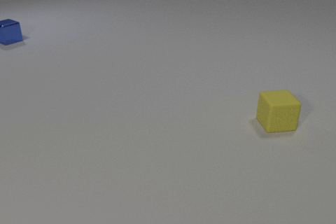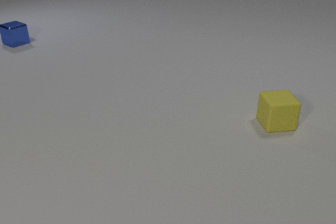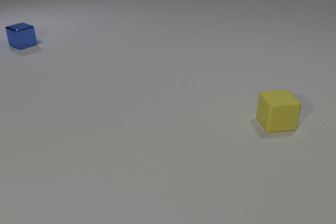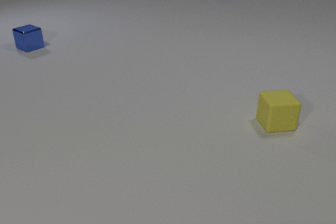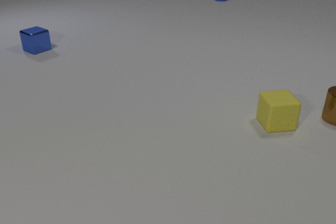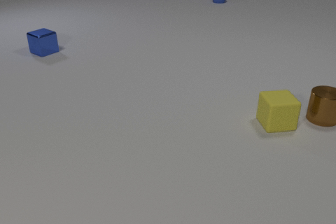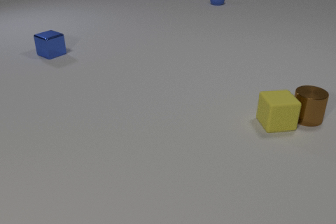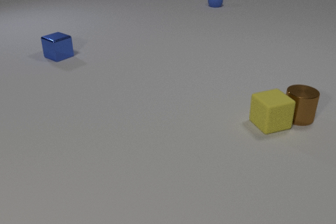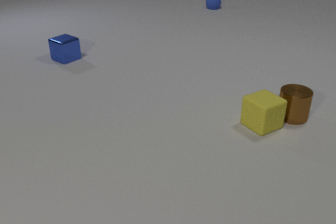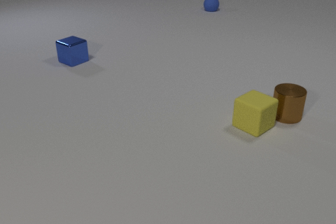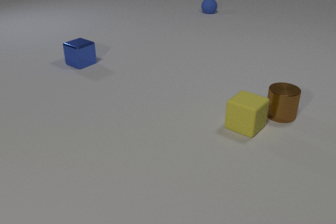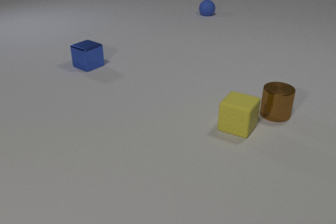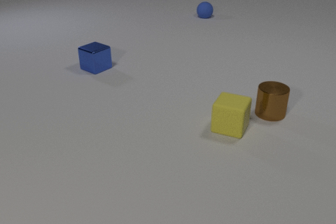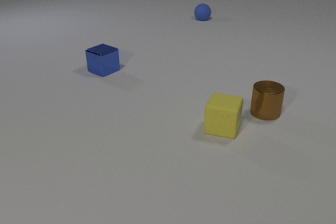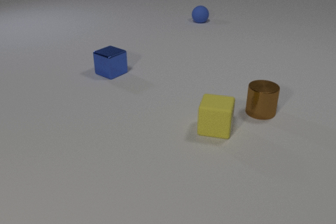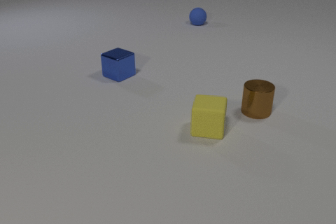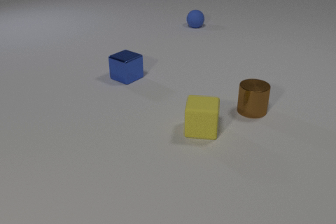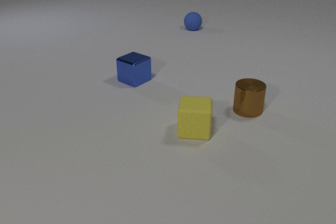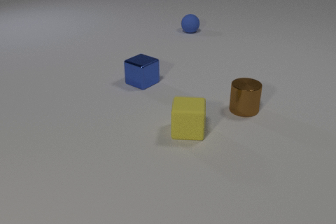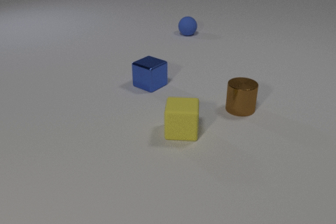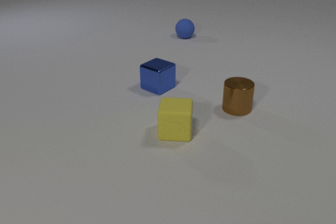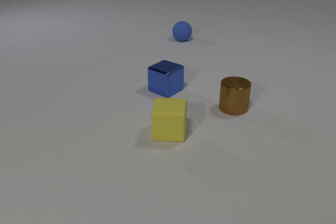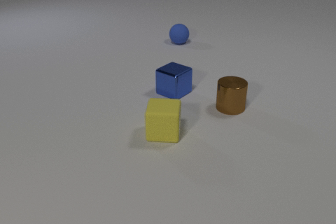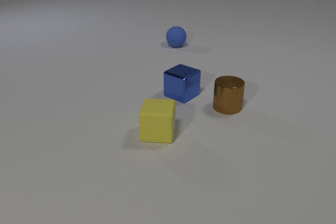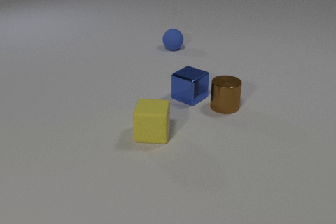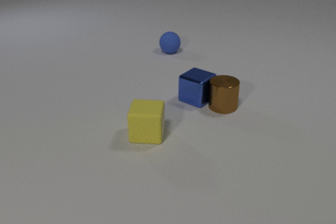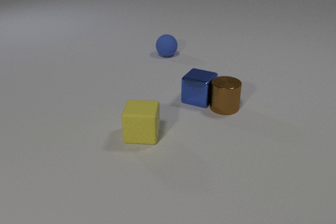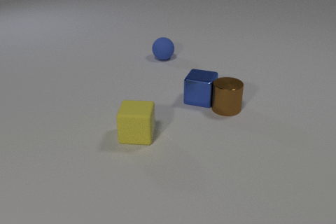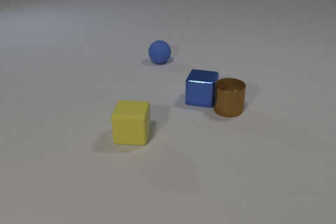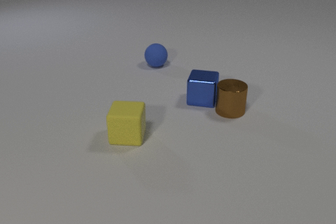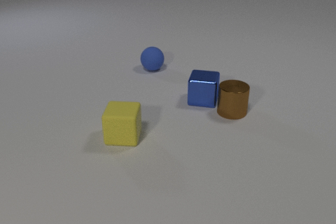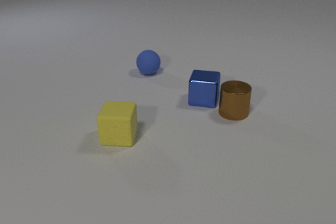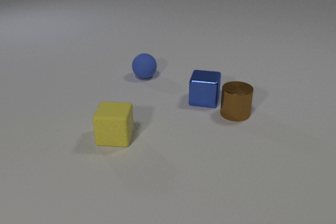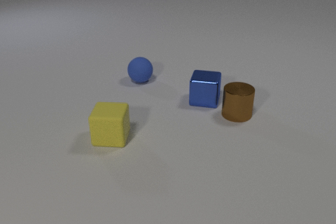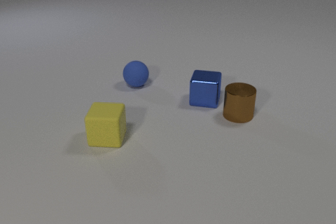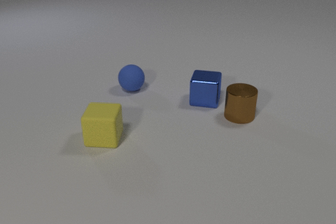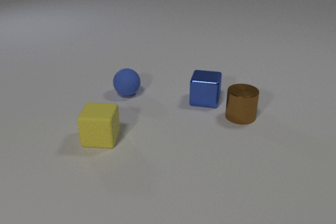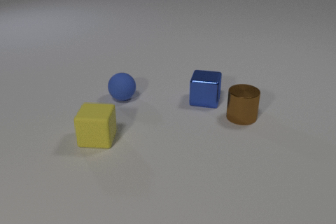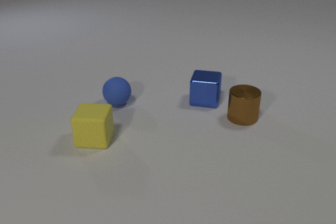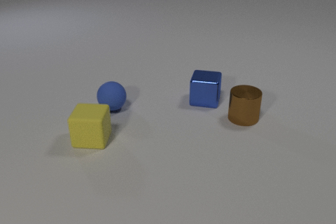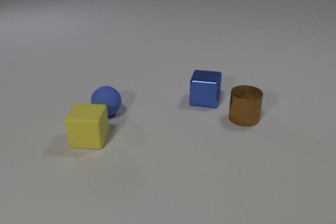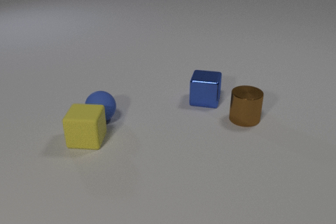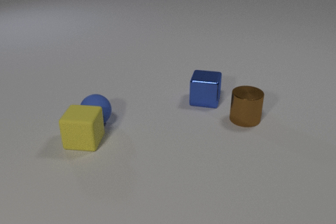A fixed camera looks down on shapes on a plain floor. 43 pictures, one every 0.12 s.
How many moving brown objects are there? 1.
What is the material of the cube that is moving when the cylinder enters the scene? metal.
What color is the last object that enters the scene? brown.
0.00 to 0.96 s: The brown metal cylinder comes in at the right edge, slides to the left. The yellow rubber cube slides to the left and toward the camera, spins counterclockwise seen from above by about 30 degrees, its near face sliding to the right. The blue metal cube slides toward the camera and to the right. The blue rubber sphere comes in at the top edge, rolls toward the camera. The brown metal cylinder and the yellow rubber cube collide.
0.96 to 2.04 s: The brown metal cylinder slides to the left. The yellow rubber cube slides to the left, spins counterclockwise seen from above by about 45 degrees, its near face sliding to the right. The blue metal cube slides to the right and toward the camera. The blue rubber sphere rolls toward the camera.
2.04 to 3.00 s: The brown metal cylinder slides to the left. The yellow rubber cube slides to the left. The blue metal cube slides to the right and toward the camera. The blue rubber sphere rolls toward the camera. The brown metal cylinder and the blue metal cube collide.
3.00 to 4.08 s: The brown metal cylinder slides to the right and toward the camera. The yellow rubber cube slides to the left. The blue metal cube slides to the right, spins so that its near face slides to the right, counterclockwise seen from above. The blue rubber sphere rolls toward the camera and to the left.
4.08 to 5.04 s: The brown metal cylinder slides to the right and toward the camera. The yellow rubber cube slides to the left. The blue rubber sphere rolls toward the camera and to the left. The yellow rubber cube and the blue rubber sphere collide.
